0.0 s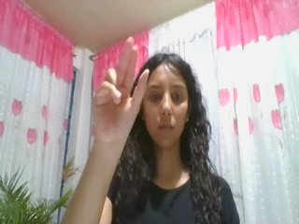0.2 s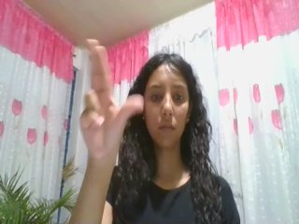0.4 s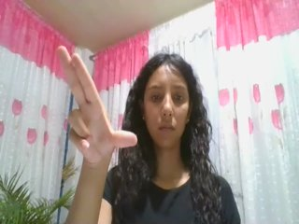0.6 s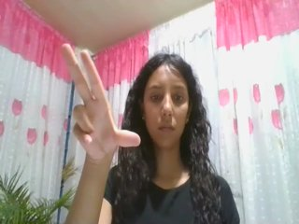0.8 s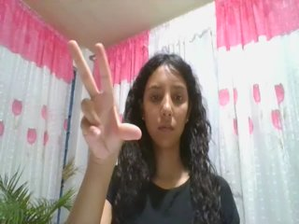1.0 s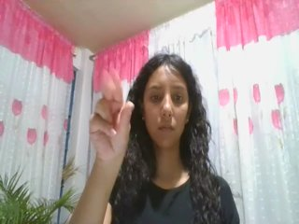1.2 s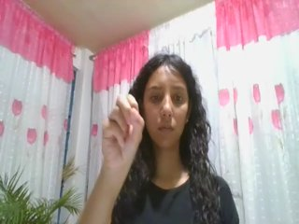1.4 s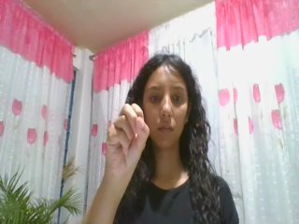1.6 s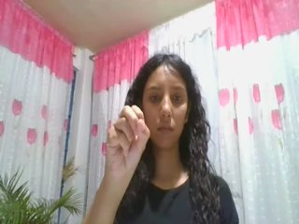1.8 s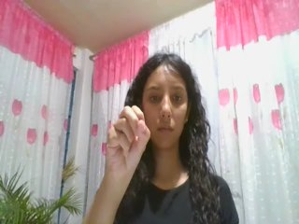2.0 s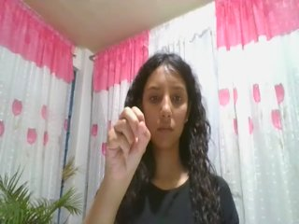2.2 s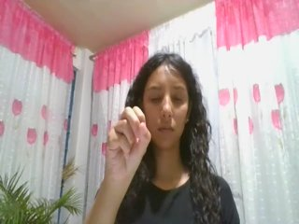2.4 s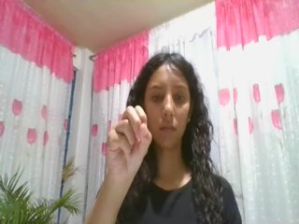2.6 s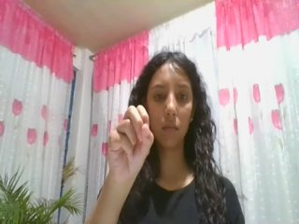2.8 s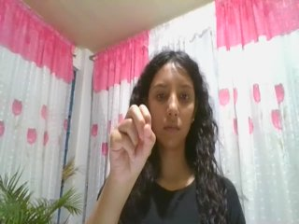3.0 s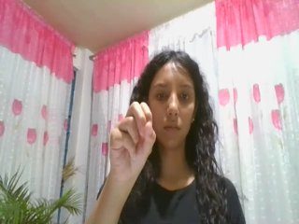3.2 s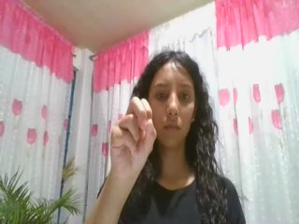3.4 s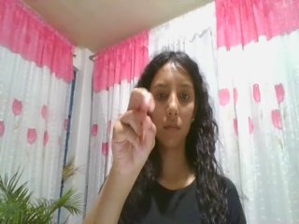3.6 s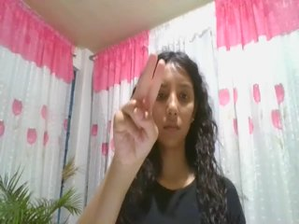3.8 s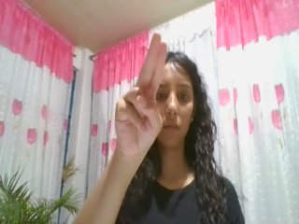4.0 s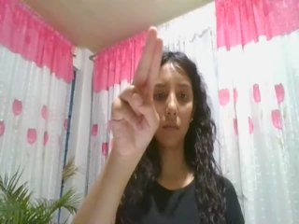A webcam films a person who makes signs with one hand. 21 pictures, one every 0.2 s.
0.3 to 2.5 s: Zoom out.
2.6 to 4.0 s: Pointing with two fingers.
